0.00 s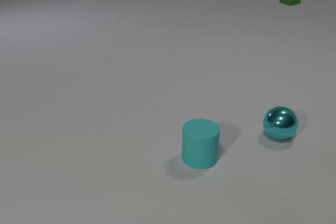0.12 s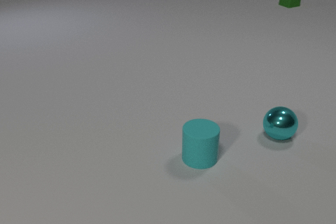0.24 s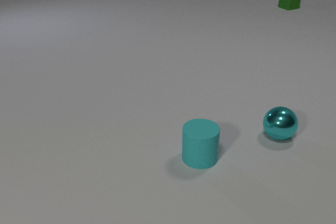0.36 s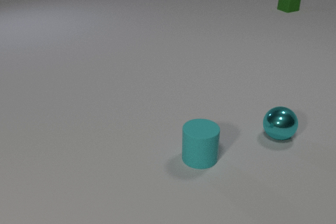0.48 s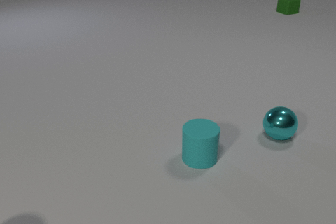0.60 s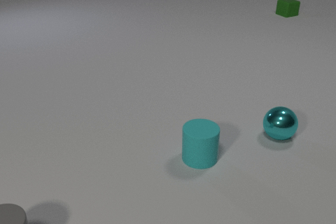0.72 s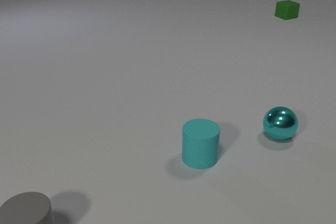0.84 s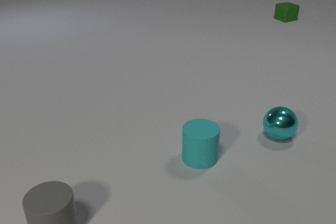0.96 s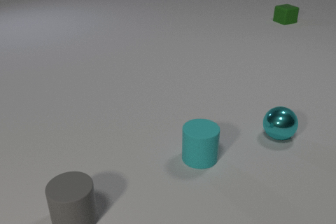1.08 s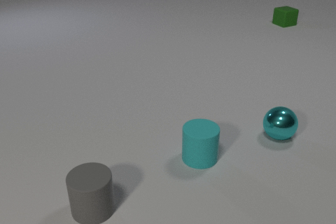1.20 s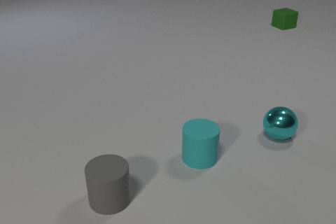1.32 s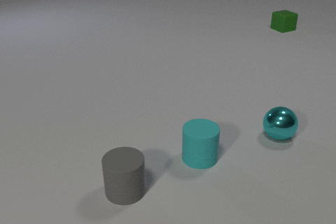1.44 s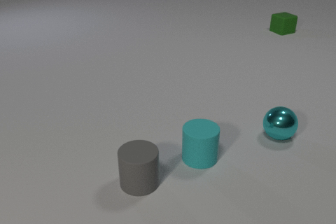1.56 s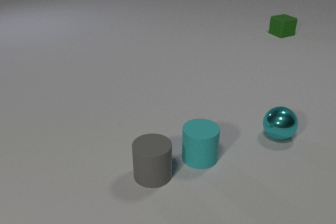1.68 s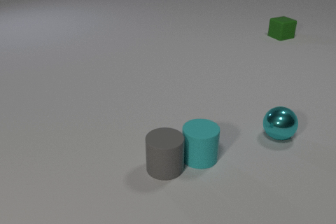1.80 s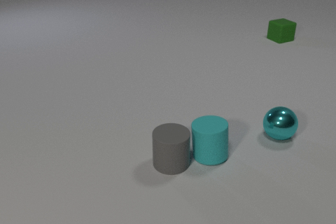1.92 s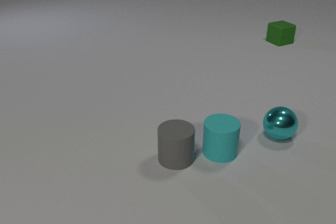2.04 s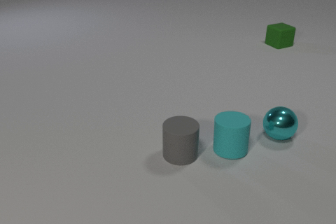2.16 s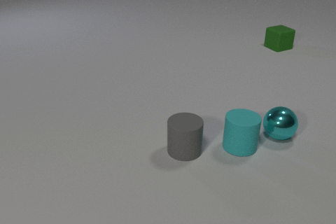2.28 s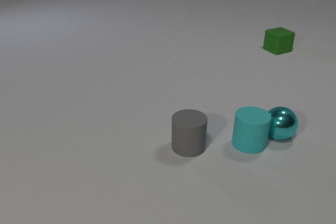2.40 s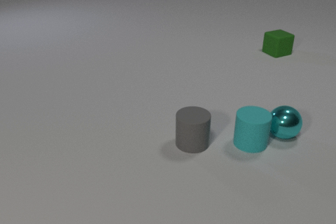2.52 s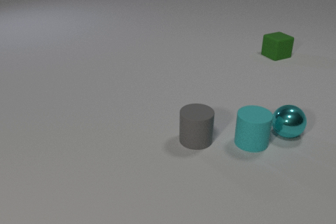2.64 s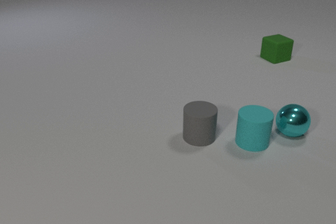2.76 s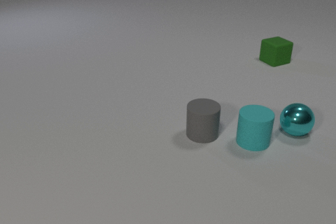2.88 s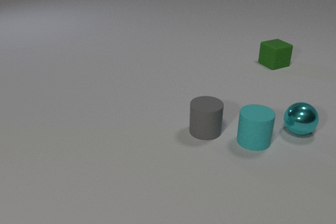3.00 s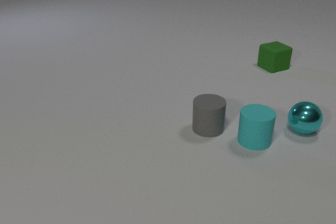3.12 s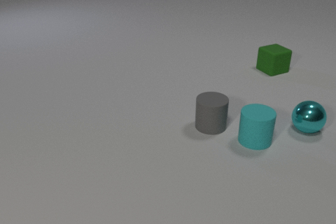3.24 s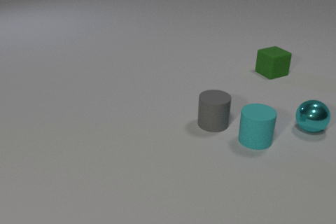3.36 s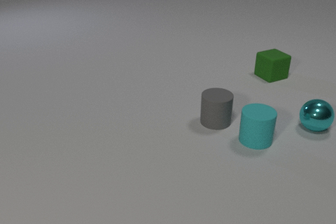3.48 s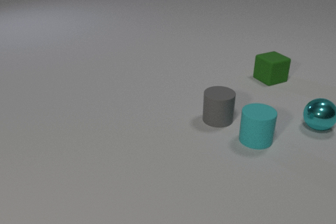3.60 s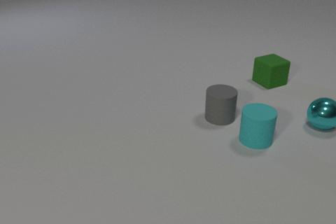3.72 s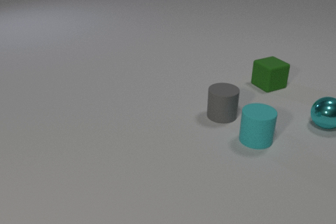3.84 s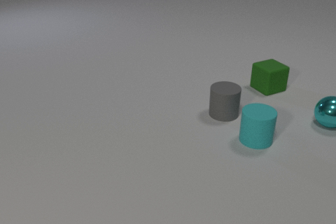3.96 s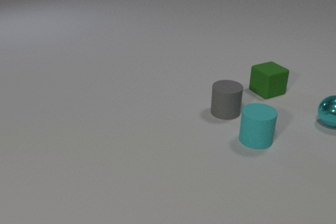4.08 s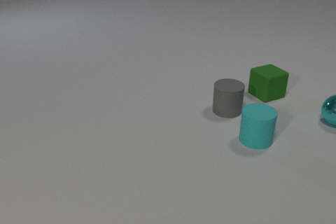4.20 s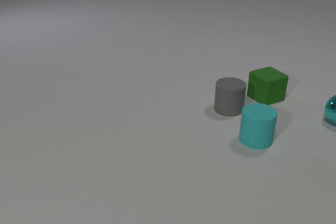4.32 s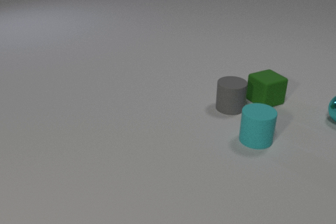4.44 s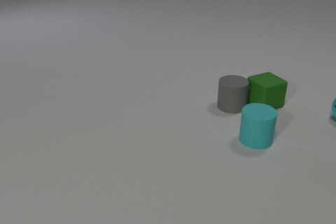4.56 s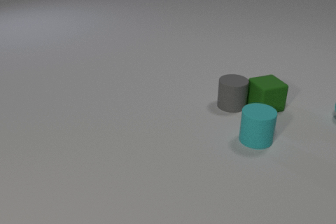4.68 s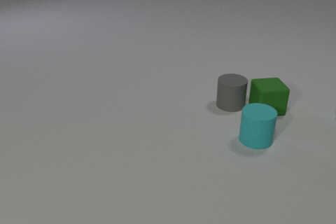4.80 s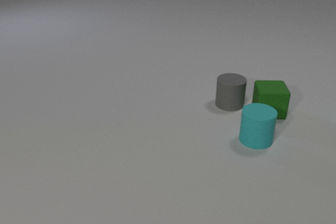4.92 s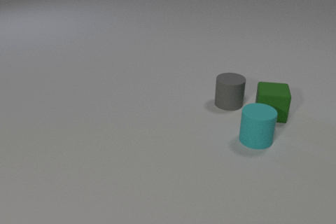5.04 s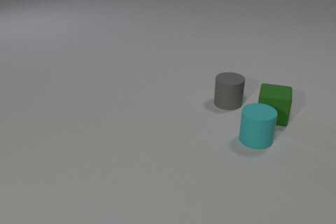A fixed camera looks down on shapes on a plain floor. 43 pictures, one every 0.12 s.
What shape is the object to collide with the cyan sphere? cylinder.
How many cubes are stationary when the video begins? 0.
What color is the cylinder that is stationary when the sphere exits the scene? cyan.
0.00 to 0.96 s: The gray rubber cylinder comes in at the bottom edge, slides to the right and away from the camera. The green rubber cube slides toward the camera.
0.96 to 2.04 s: The gray rubber cylinder slides to the right and away from the camera. The cyan rubber cylinder slides to the right and away from the camera. The green rubber cube slides toward the camera. The gray rubber cylinder and the cyan rubber cylinder collide.
2.04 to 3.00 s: The gray rubber cylinder slides away from the camera and to the right. The cyan rubber cylinder slides to the right and away from the camera. The cyan metal sphere rolls to the right and away from the camera. The green rubber cube slides toward the camera. The cyan rubber cylinder and the cyan metal sphere collide.
3.00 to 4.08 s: The gray rubber cylinder slides away from the camera and to the right. The cyan metal sphere rolls to the right and away from the camera. The green rubber cube slides toward the camera.
4.08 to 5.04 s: The gray rubber cylinder slides away from the camera. The cyan metal sphere rolls away from the camera and to the right, leaves at the right edge. The green rubber cube slides toward the camera, spins clockwise seen from above by about 45 degrees, its near face sliding to the left. The gray rubber cylinder and the green rubber cube collide.
